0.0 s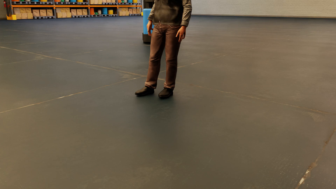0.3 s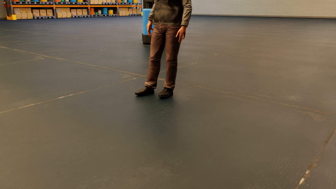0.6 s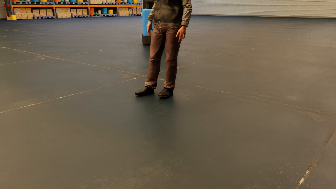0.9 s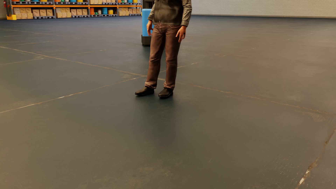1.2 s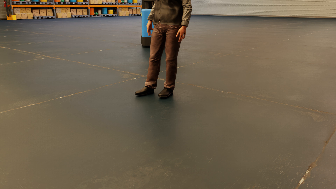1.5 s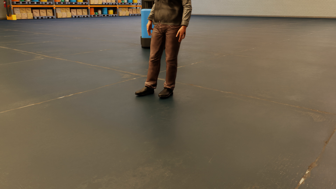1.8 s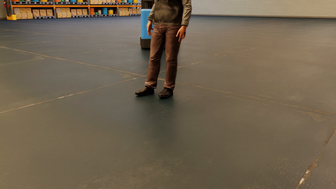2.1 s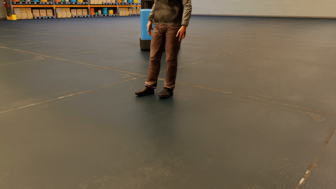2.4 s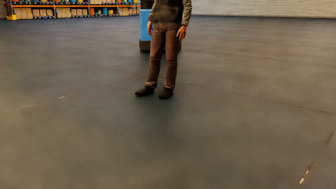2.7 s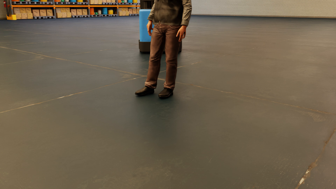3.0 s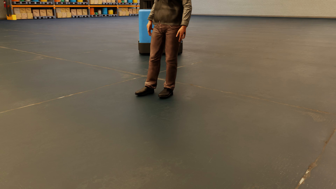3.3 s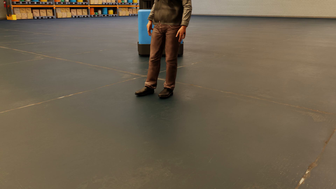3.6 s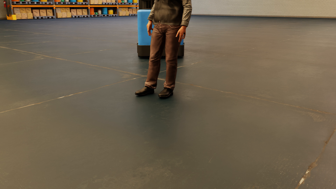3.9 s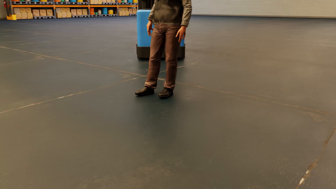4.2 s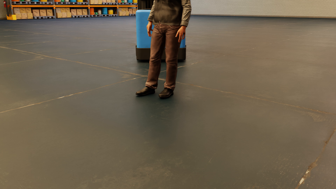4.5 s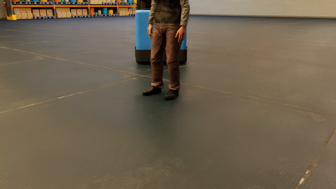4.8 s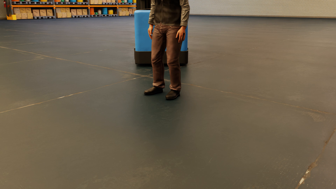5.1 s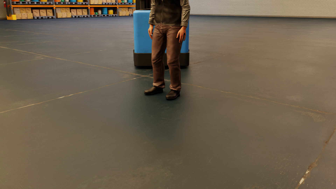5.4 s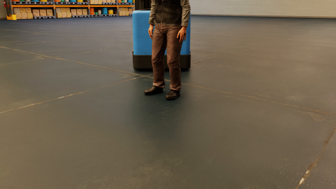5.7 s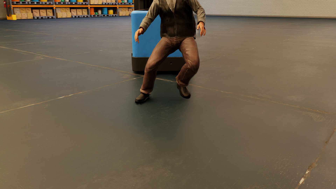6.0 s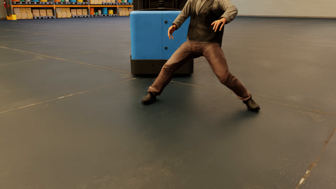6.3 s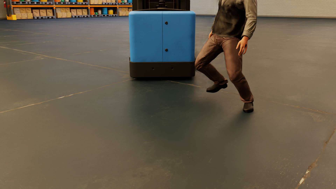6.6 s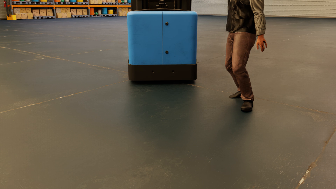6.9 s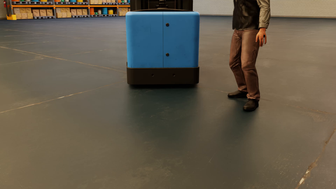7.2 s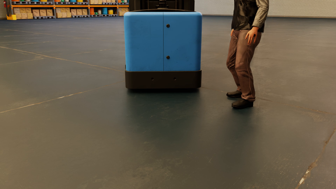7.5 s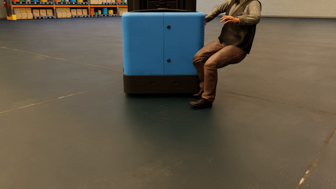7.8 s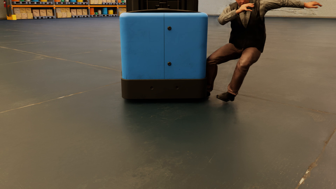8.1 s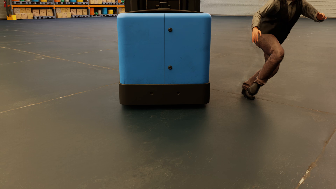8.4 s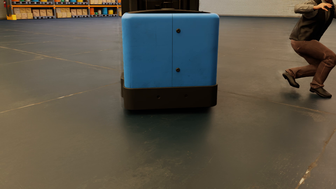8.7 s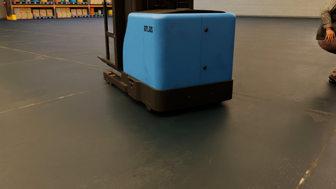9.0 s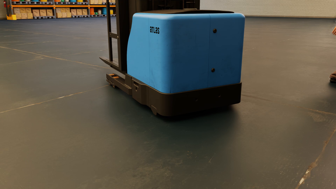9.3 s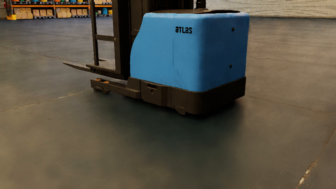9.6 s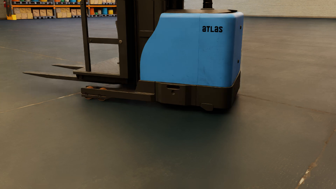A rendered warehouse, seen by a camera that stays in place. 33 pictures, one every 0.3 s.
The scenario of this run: Near miss between a forklift and a person.
